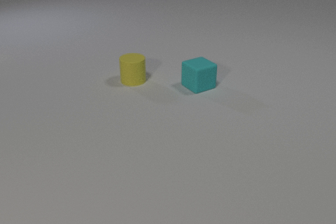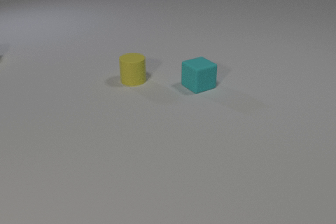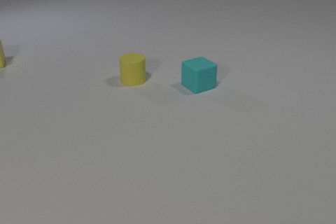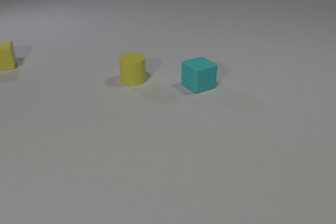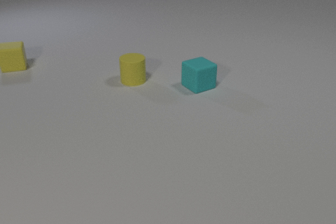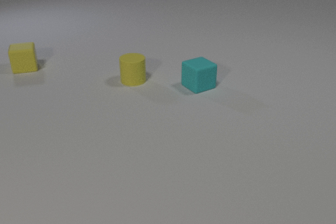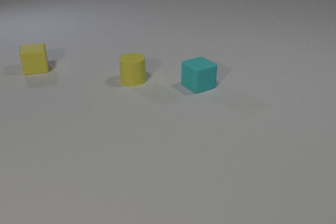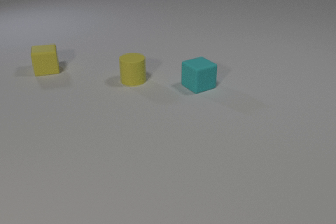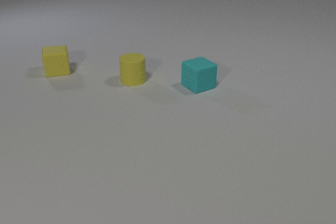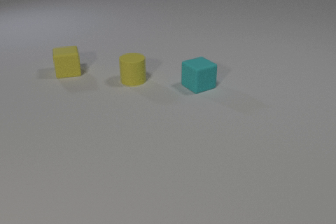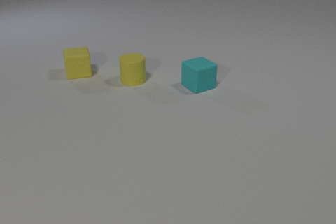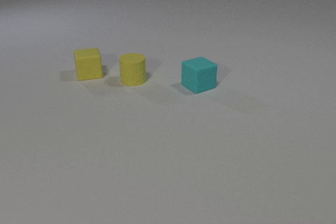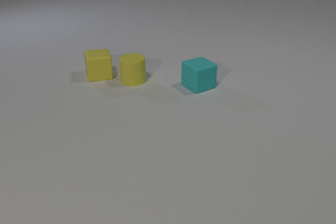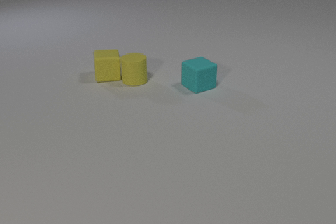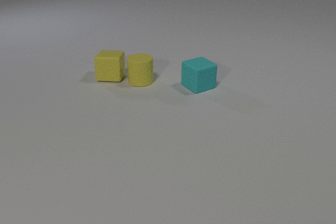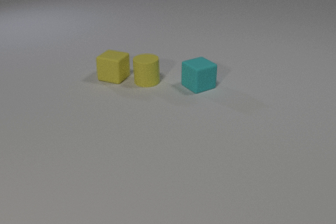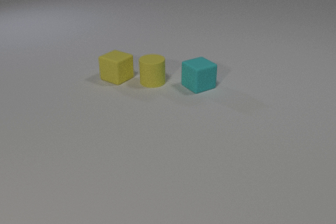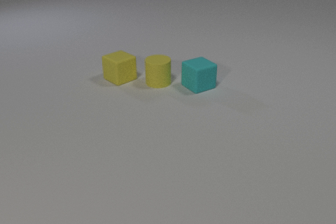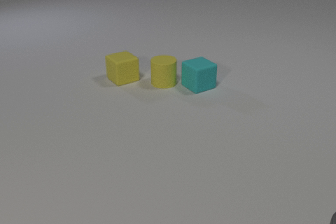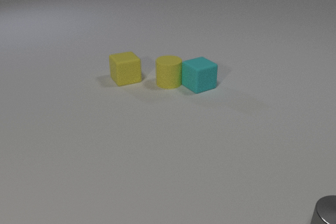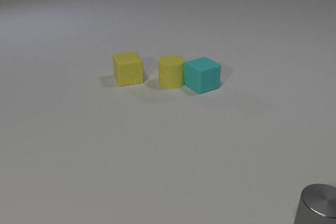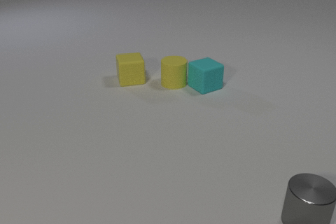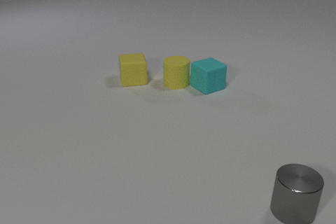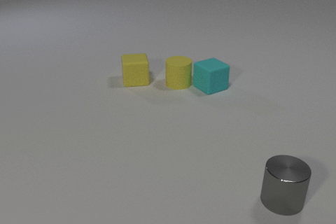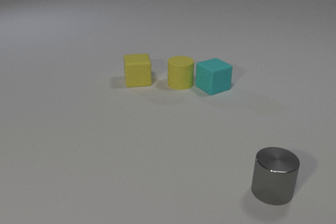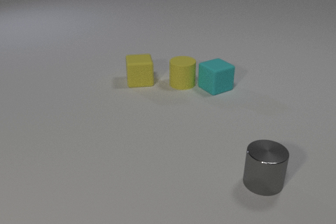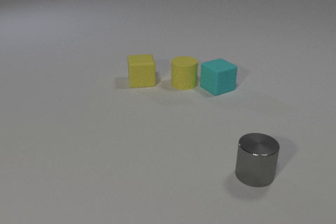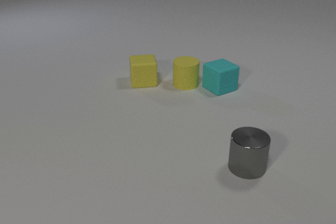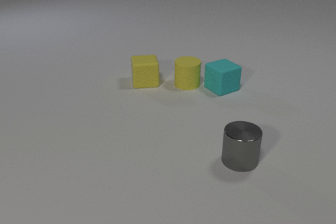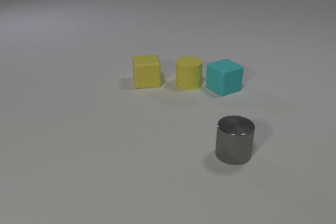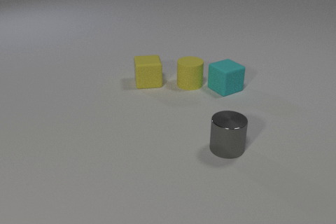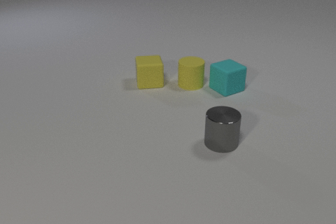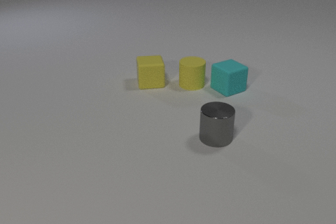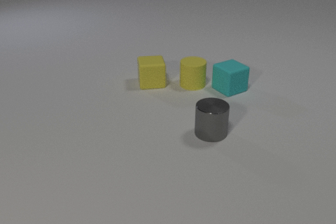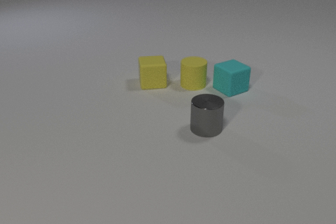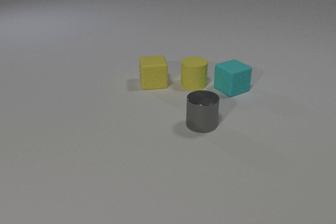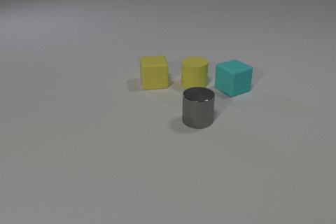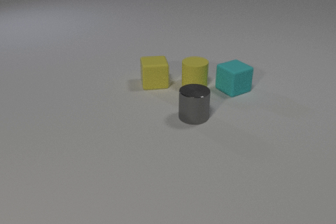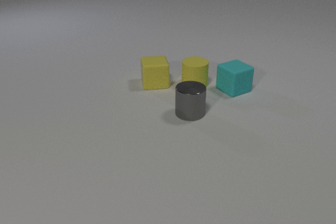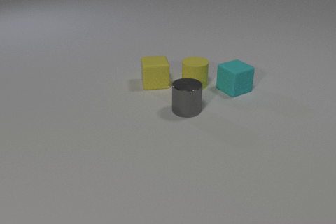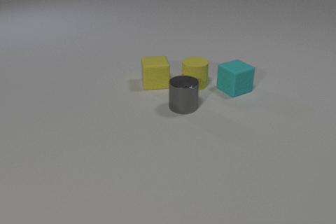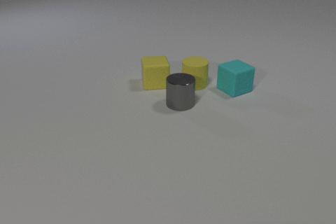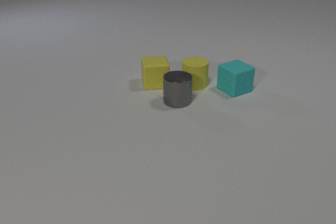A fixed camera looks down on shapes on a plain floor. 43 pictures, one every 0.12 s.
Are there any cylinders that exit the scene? no.
What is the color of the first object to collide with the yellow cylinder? yellow.
How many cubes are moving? 2.
0.00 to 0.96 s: The yellow rubber cube comes in at the left edge, slides to the right and toward the camera.
0.96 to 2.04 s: The yellow rubber cube slides to the right and toward the camera, spins so that its near face slides to the left, clockwise seen from above. The yellow rubber cylinder slides to the right. The yellow rubber cube and the yellow rubber cylinder collide.
2.04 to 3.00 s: The yellow rubber cube slides to the right and toward the camera, spins clockwise seen from above by about 30 degrees, its near face sliding to the left. The yellow rubber cylinder slides to the right. The cyan rubber cube slides to the right. The gray metal cylinder comes in at the bottom edge, slides to the left and away from the camera. The yellow rubber cylinder and the cyan rubber cube collide.
3.00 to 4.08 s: The yellow rubber cube slides to the right. The yellow rubber cylinder slides to the right. The cyan rubber cube slides to the right. The gray metal cylinder slides away from the camera and to the left.
4.08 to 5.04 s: The gray metal cylinder slides away from the camera and to the left.
